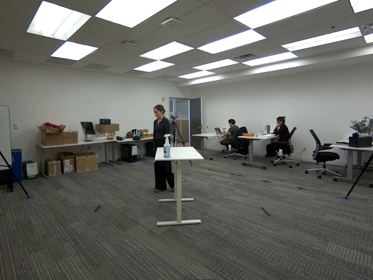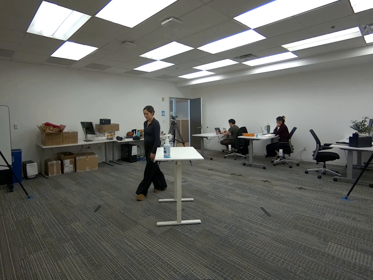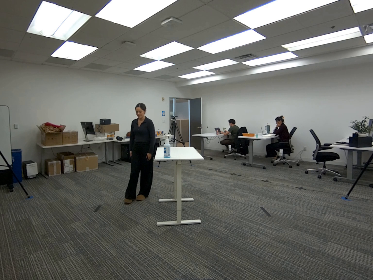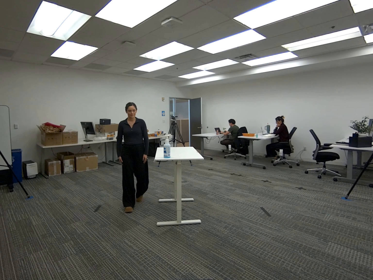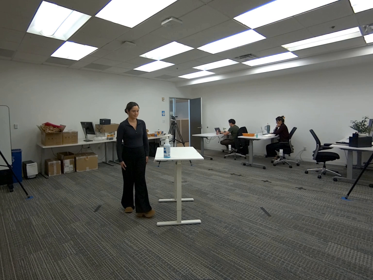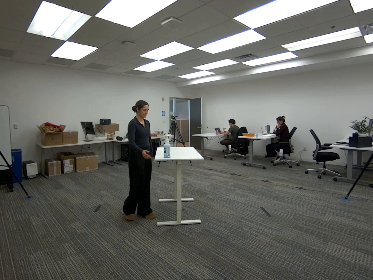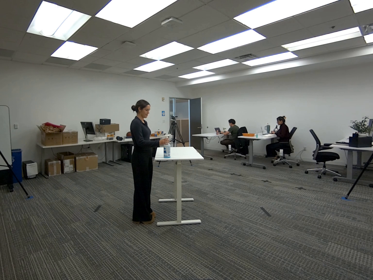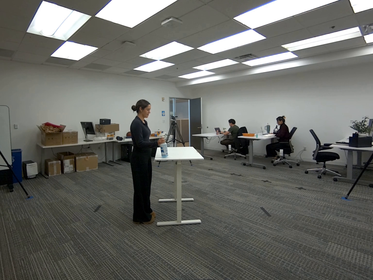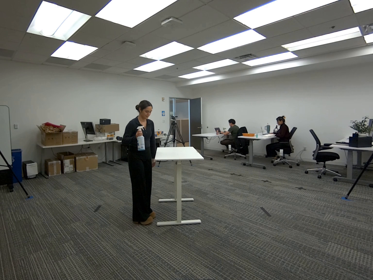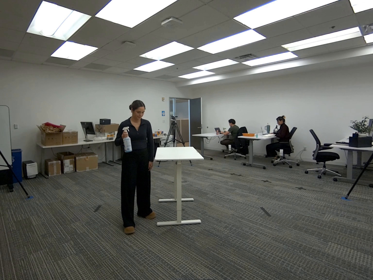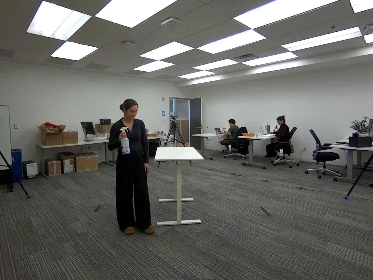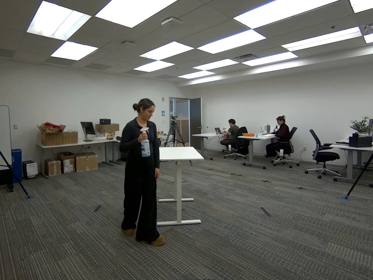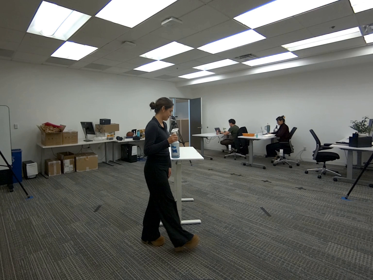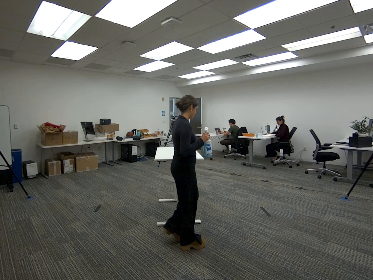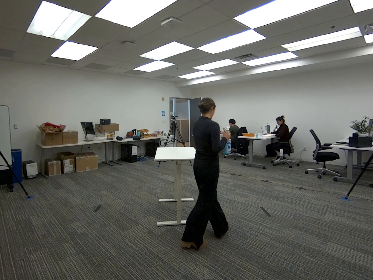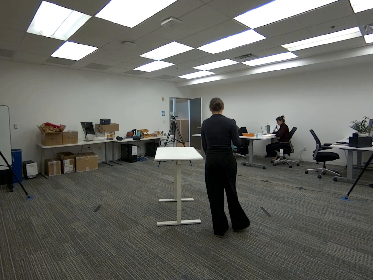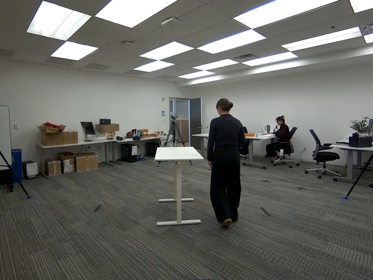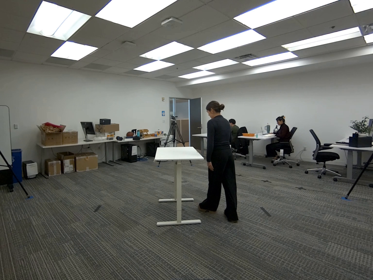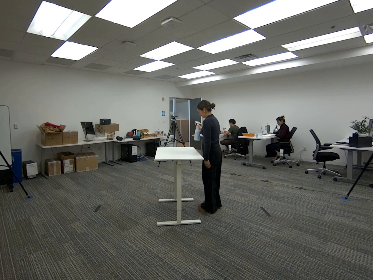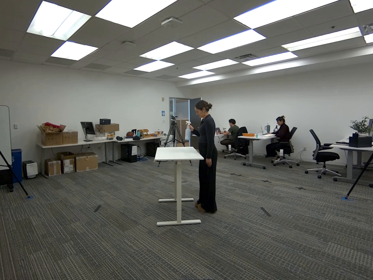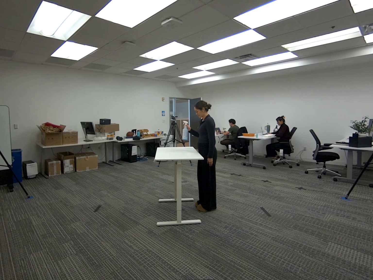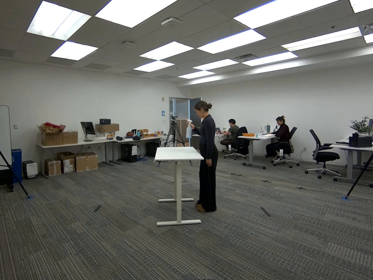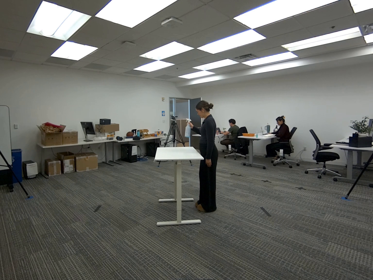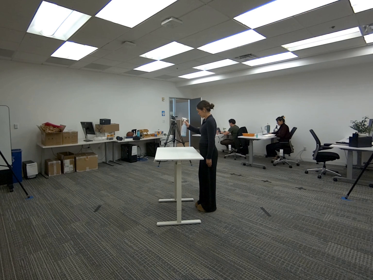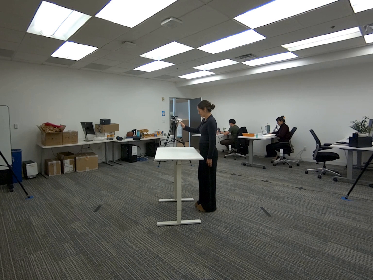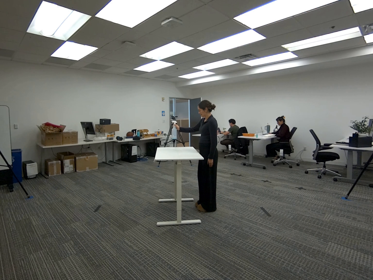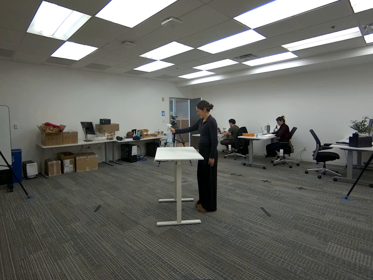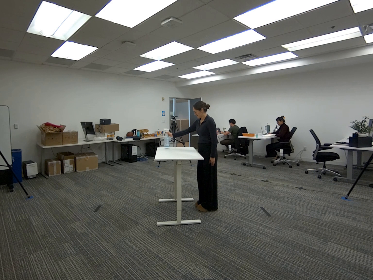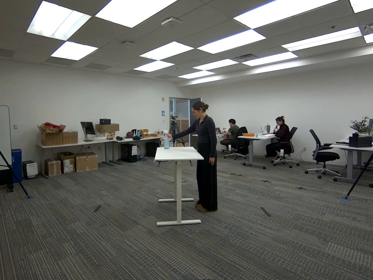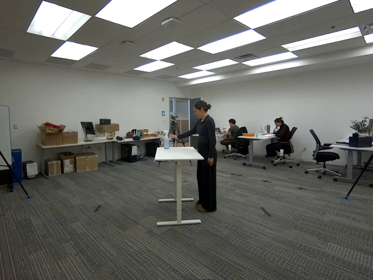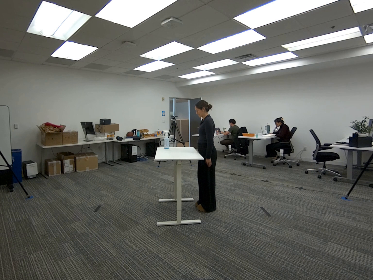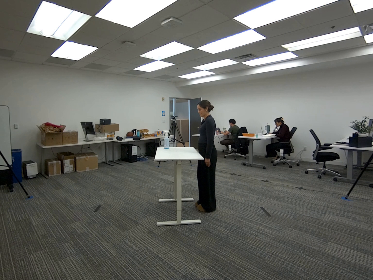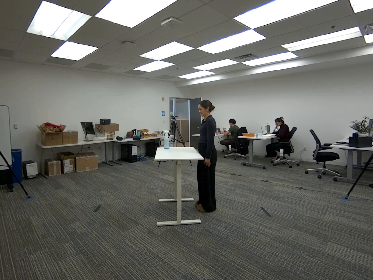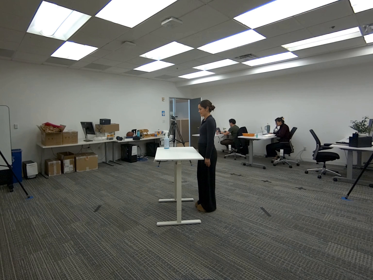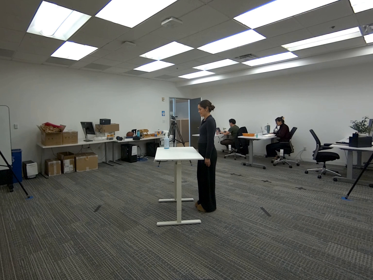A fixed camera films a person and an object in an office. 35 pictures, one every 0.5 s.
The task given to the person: Walk to the spray bottle on the white desk, pick up the spray bottle with your right hand and place it back on the white desk.
